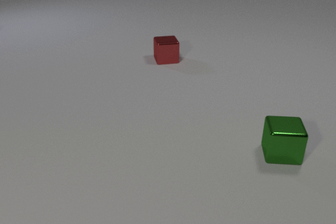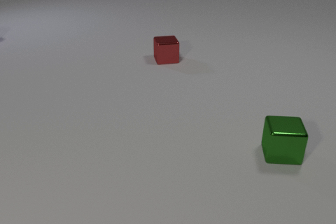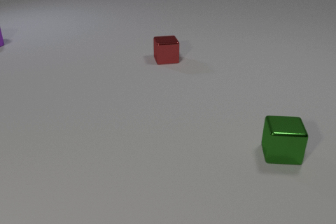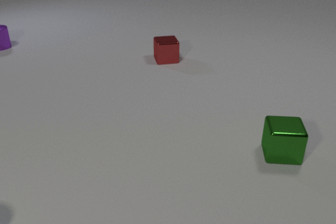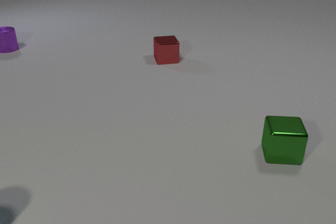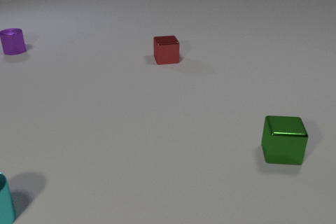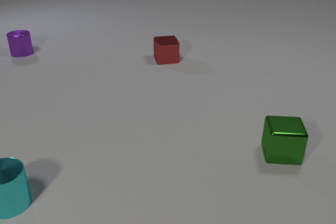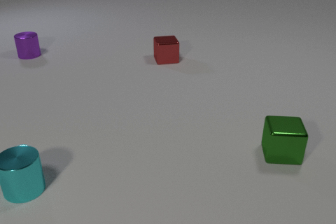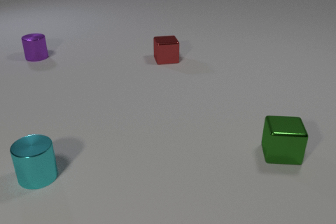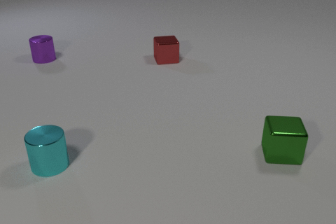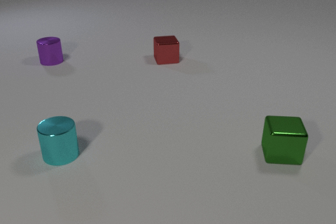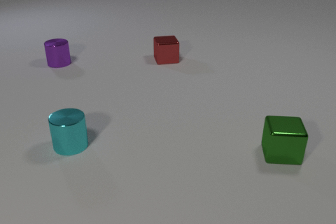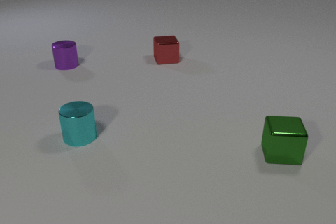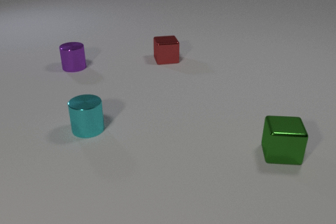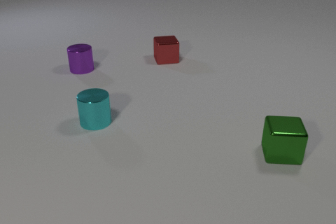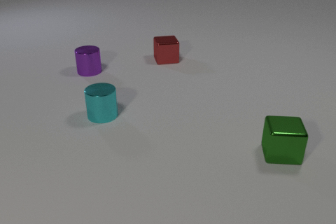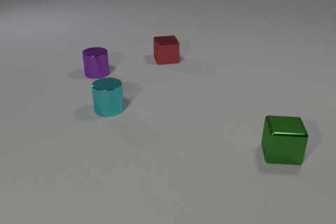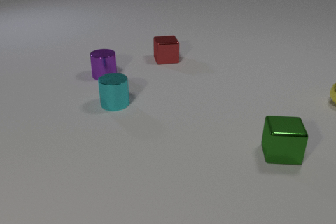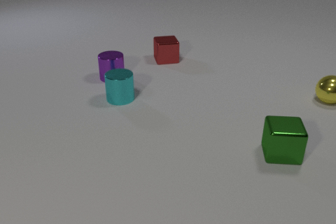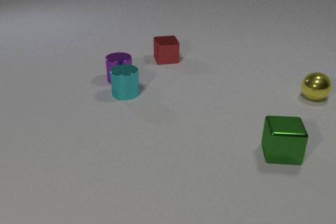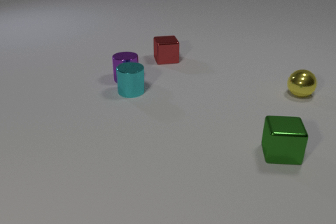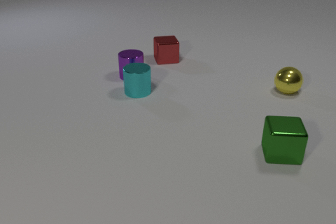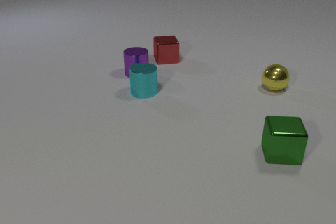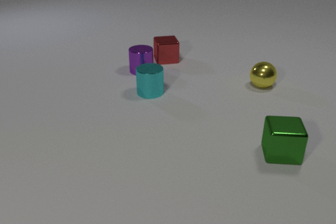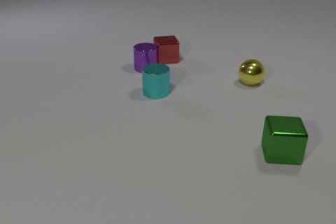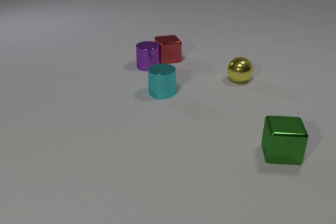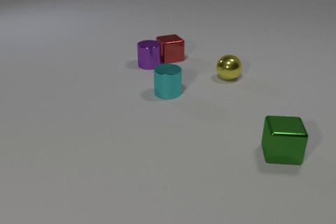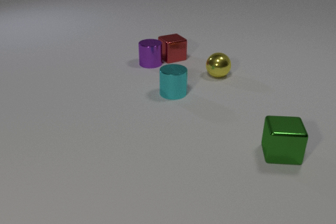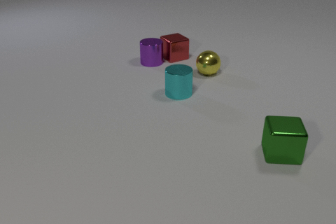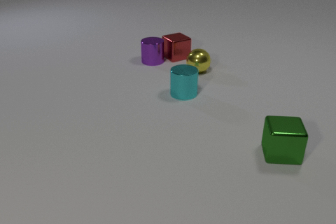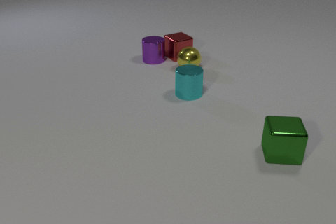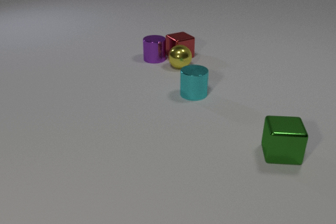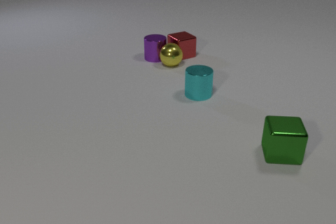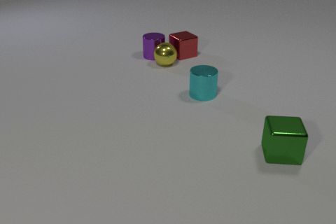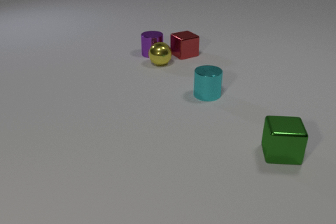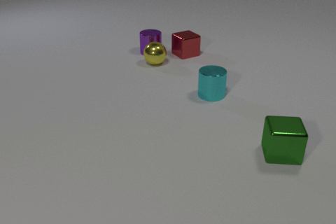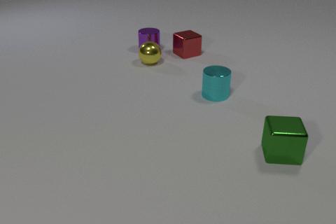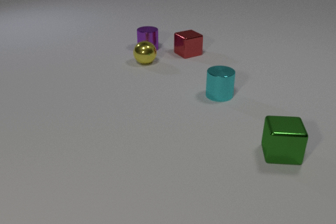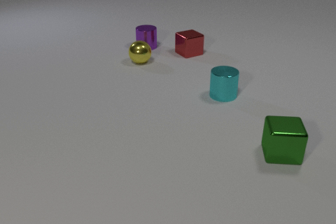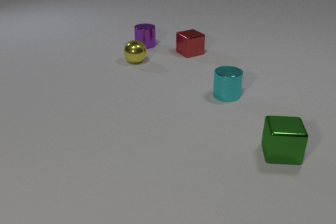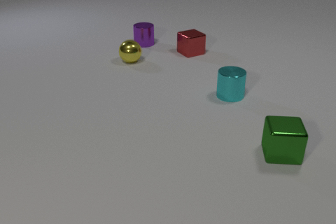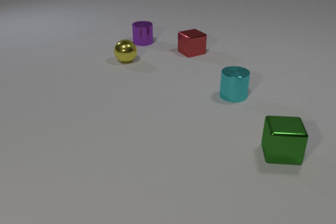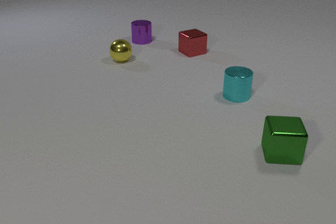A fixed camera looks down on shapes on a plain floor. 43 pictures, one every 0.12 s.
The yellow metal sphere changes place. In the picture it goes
to the left.
The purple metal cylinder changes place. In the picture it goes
to the right.
0.00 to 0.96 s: The cyan metal cylinder comes in at the left edge, slides away from the camera and to the right. The purple metal cylinder comes in at the left edge, slides toward the camera and to the right.
0.96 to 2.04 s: The cyan metal cylinder slides away from the camera and to the right. The purple metal cylinder slides to the right and toward the camera. The yellow metal sphere comes in at the right edge.
2.04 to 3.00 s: The cyan metal cylinder slides to the right and away from the camera. The purple metal cylinder slides to the right and away from the camera. The yellow metal sphere rolls to the left. The cyan metal cylinder and the purple metal cylinder collide. The purple metal cylinder and the red metal cube collide.
3.00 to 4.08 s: The cyan metal cylinder slides to the right. The purple metal cylinder slides away from the camera. The red metal cube slides to the right and away from the camera. The yellow metal sphere rolls to the left and away from the camera. The purple metal cylinder and the yellow metal sphere collide.
4.08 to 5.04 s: The cyan metal cylinder slides to the right. The purple metal cylinder slides away from the camera. The red metal cube slides to the right and away from the camera. The yellow metal sphere rolls to the left.
Are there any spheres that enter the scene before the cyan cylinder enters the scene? no.
What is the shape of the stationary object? cube.
What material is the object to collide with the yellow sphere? metal.
